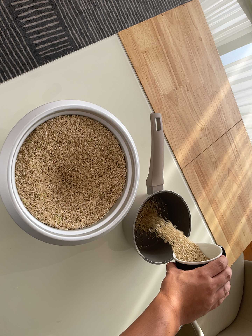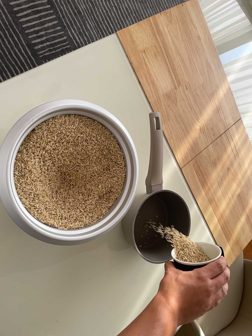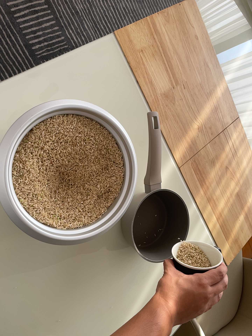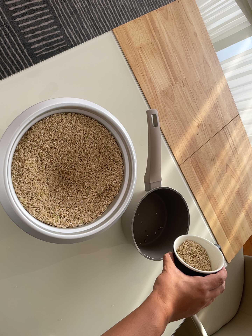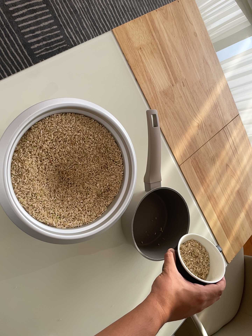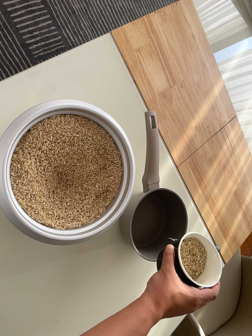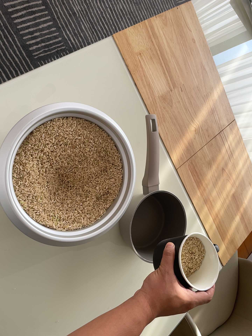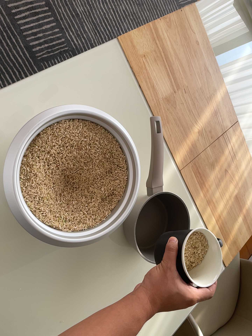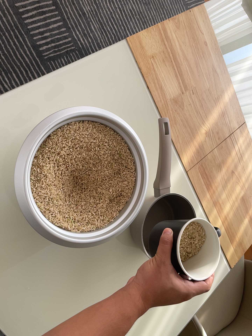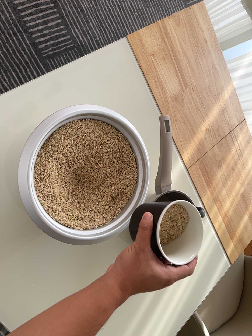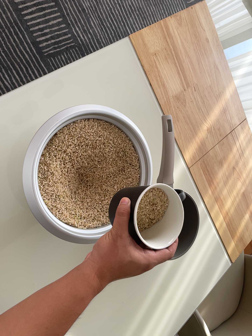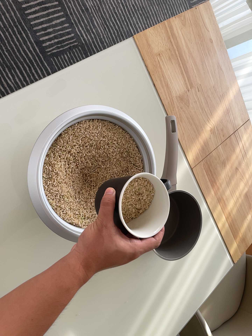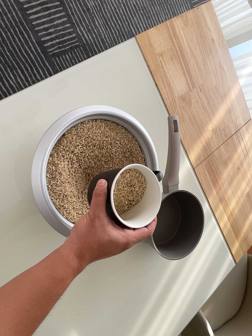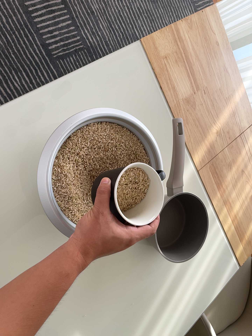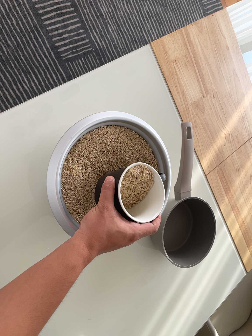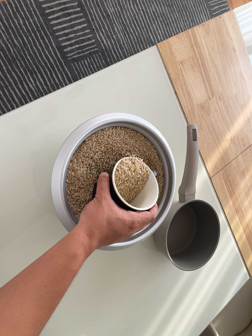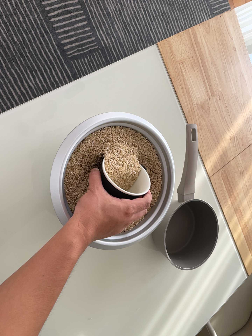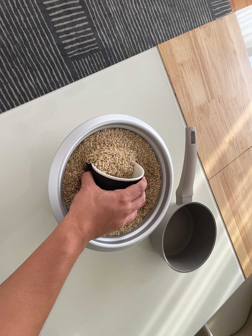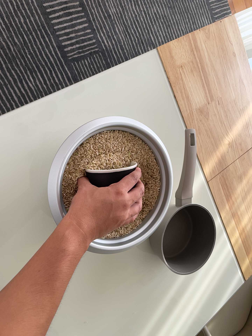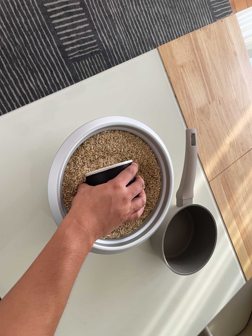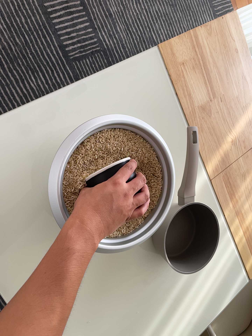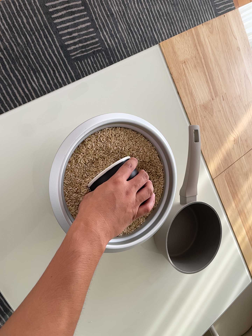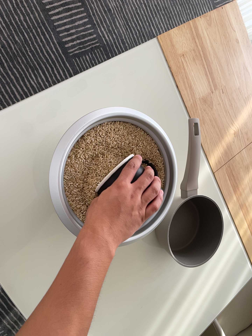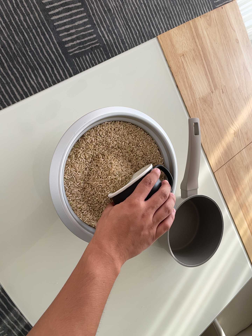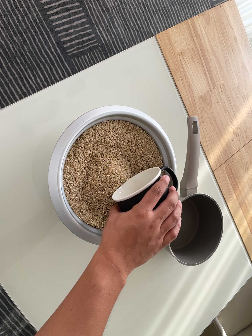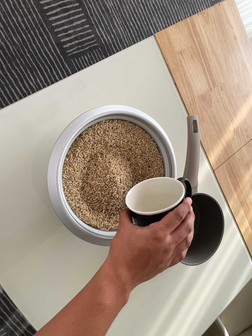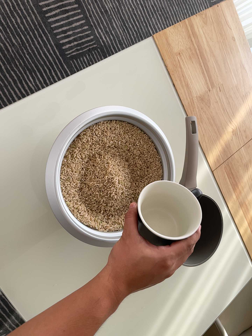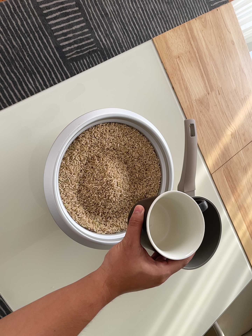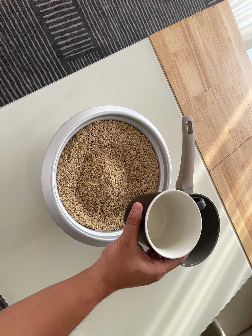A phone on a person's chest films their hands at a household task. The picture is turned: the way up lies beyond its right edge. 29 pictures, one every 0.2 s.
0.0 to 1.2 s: The camera keeps its place and its aim.
1.2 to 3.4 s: The camera travels to its left, about 6 cm, so close, fixed things drift to the right.
3.4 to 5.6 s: The camera shifts only a little, or ends up much as it began.
The film runs backward here.
